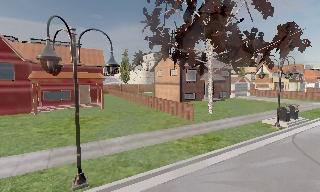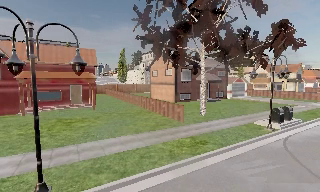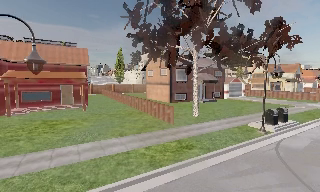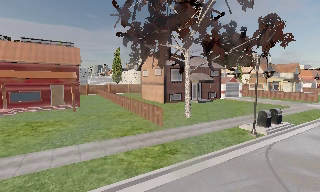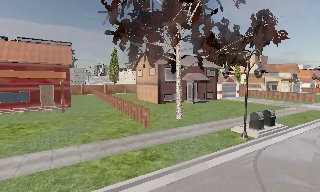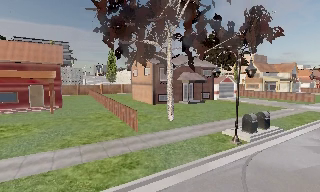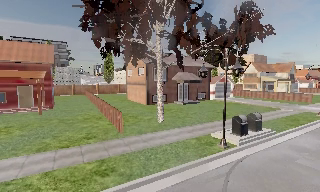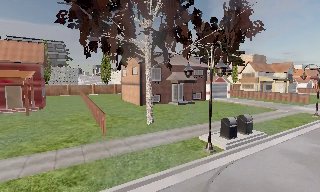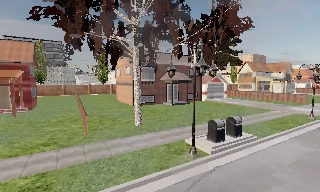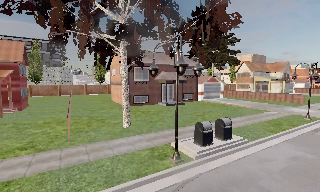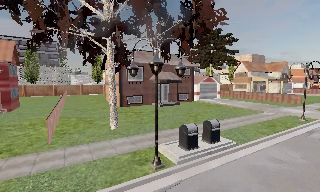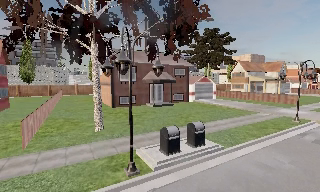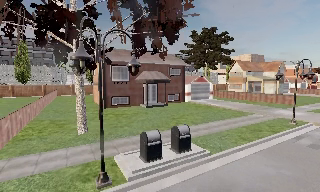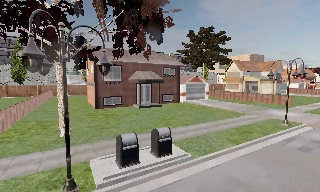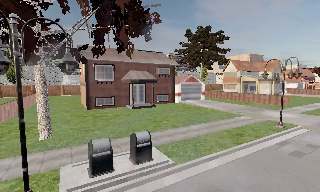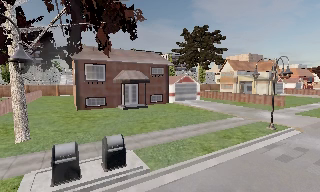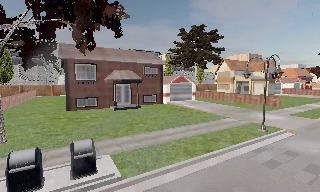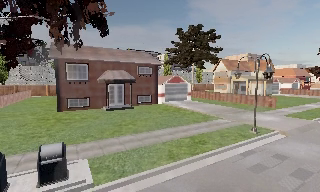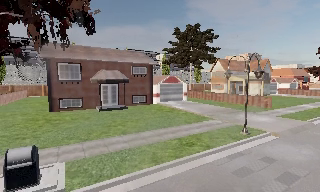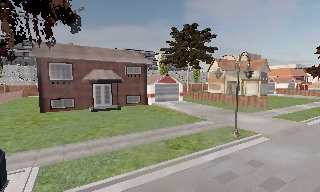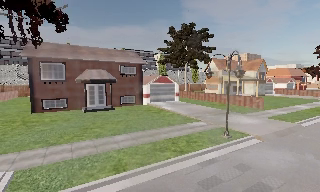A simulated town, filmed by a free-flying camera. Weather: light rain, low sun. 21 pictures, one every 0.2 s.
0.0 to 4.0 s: The camera travels to its right and forward, about 18 m, so close, fixed things drift to the left.
The film runs backward here.
